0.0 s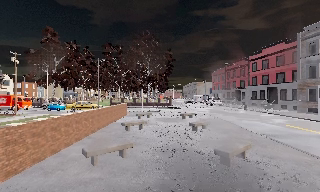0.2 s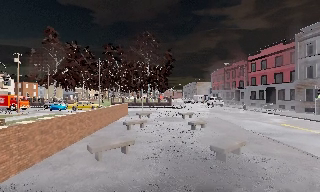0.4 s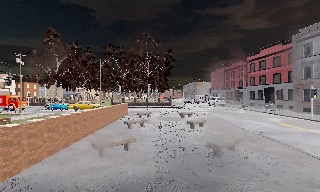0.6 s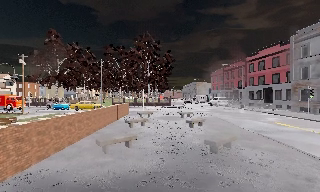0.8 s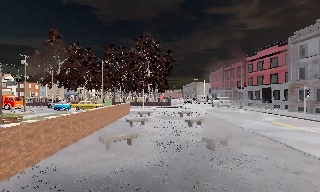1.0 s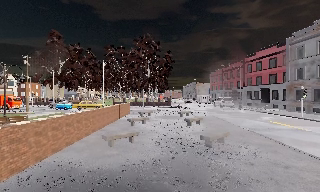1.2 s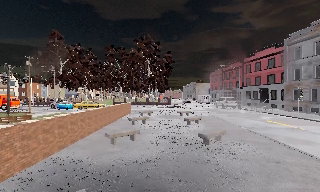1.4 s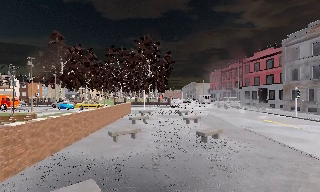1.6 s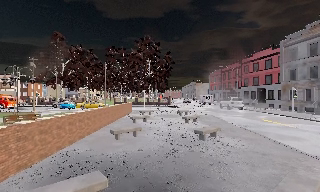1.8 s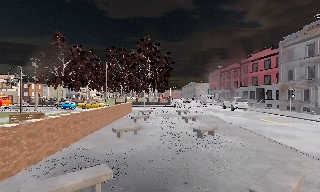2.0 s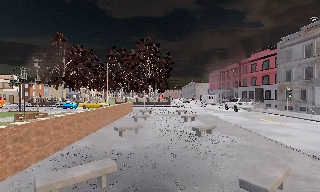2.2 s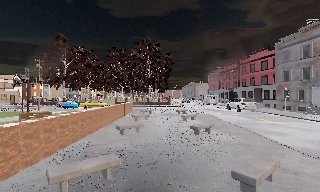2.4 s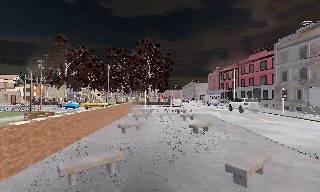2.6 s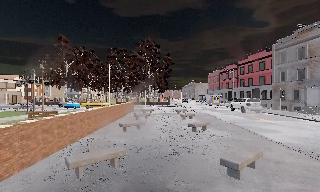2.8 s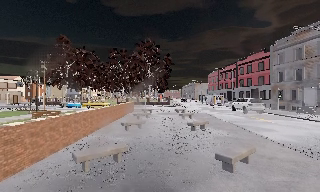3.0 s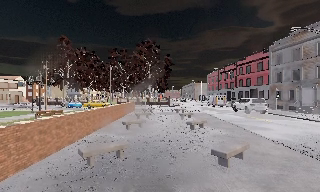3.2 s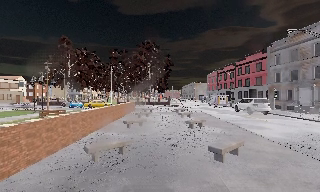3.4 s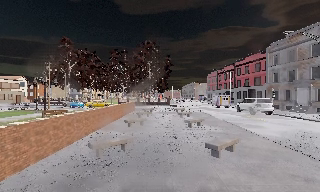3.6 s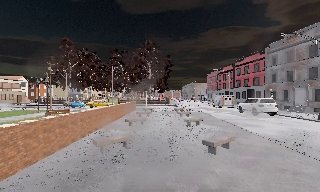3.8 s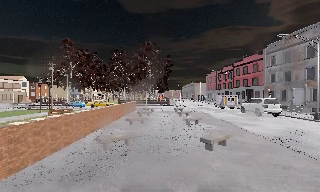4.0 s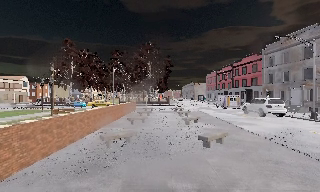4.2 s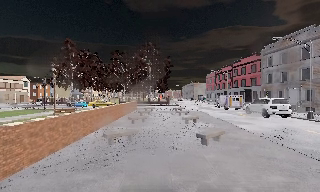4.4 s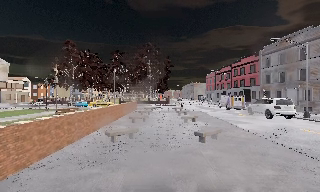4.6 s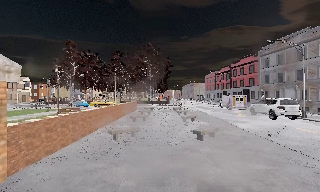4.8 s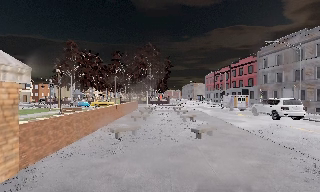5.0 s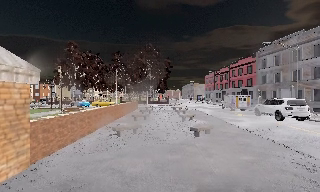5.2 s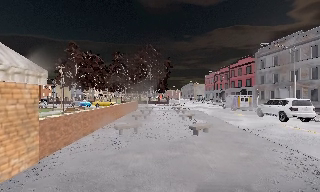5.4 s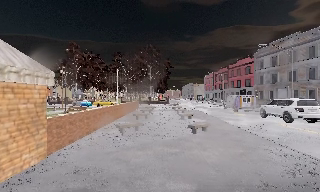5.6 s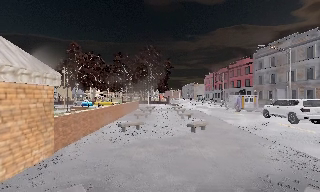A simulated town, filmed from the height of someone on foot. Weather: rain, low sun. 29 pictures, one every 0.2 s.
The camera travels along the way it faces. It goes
backward.
0.0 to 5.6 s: The camera travels backward, about 10 m, so what stands in front gets smaller.
The film runs backward here.
